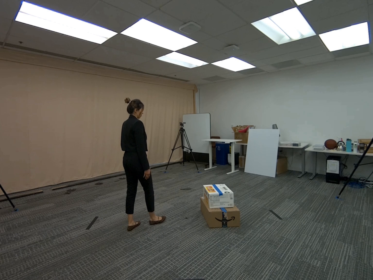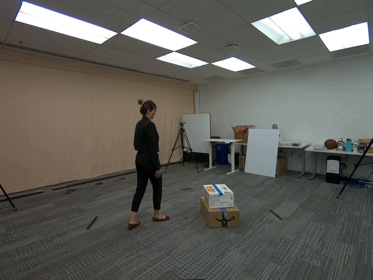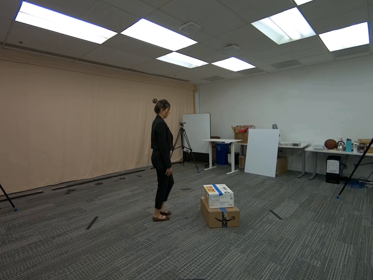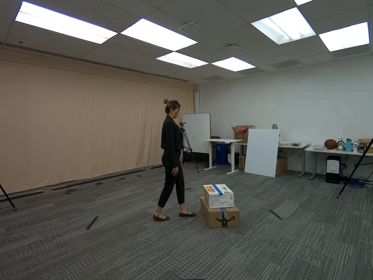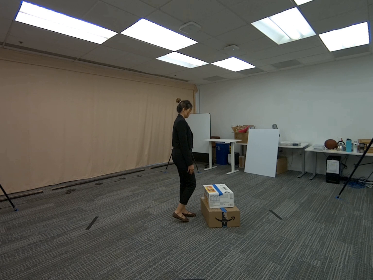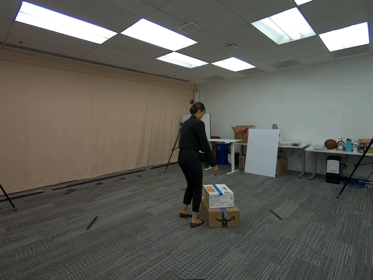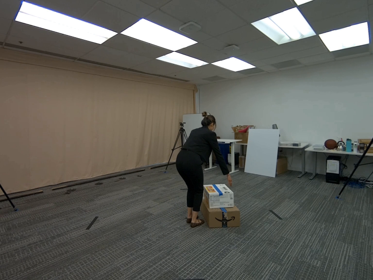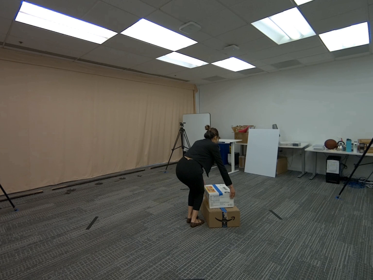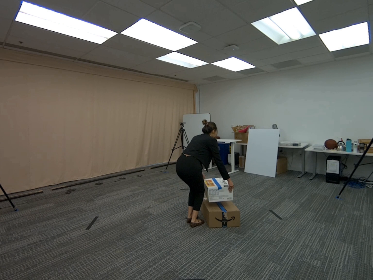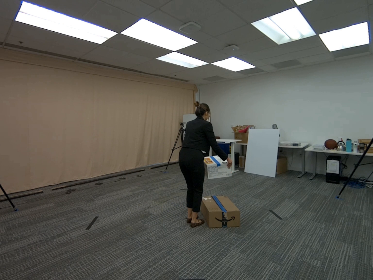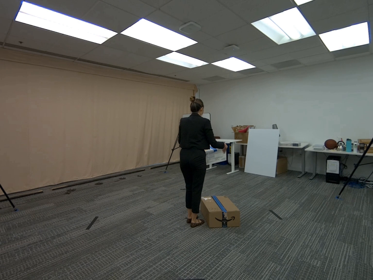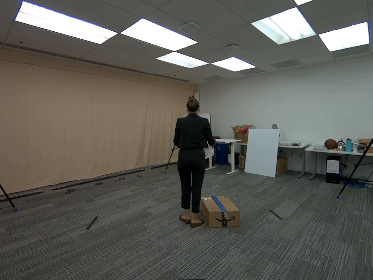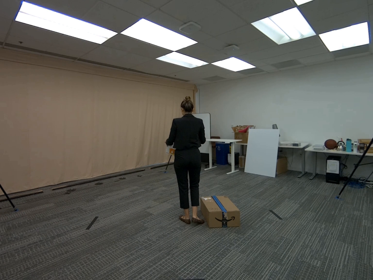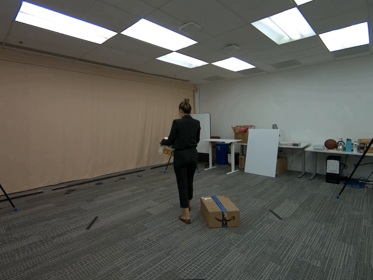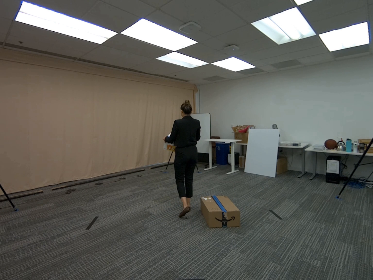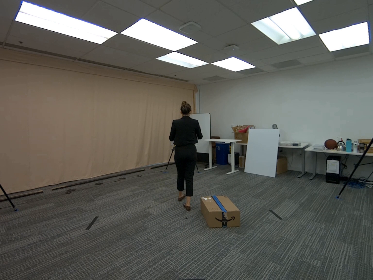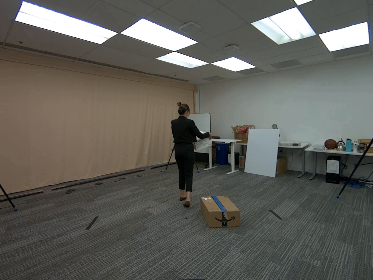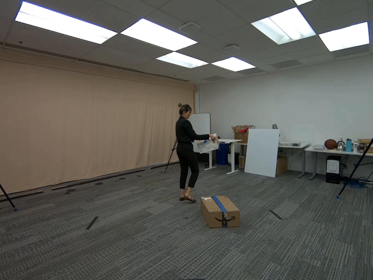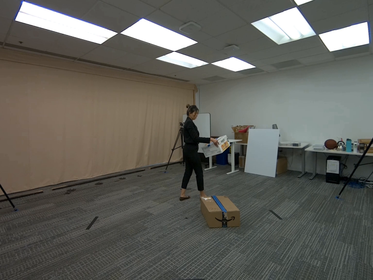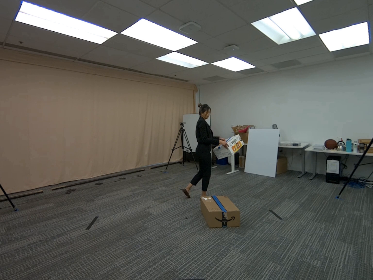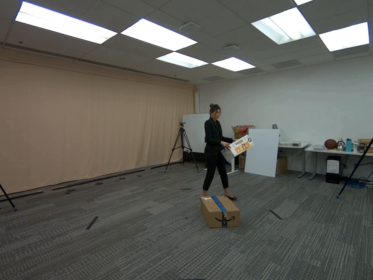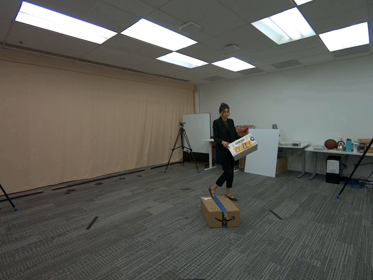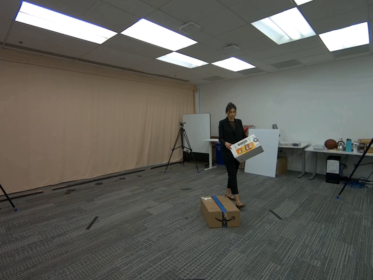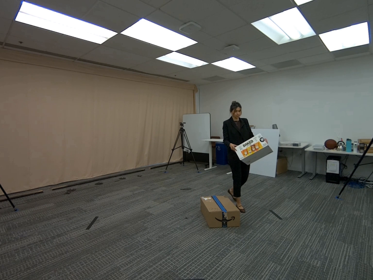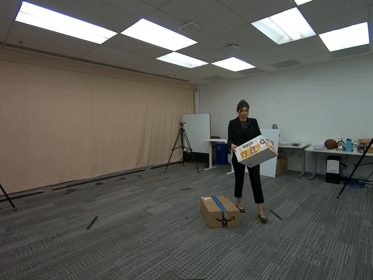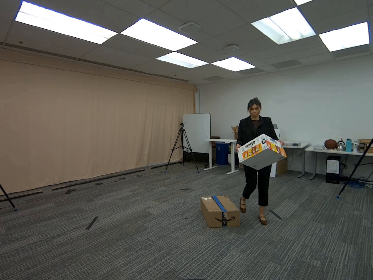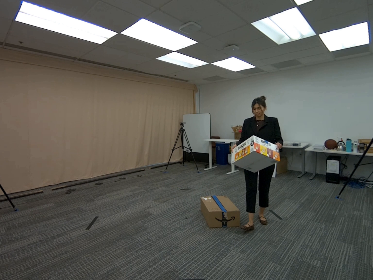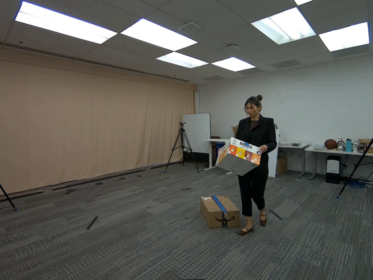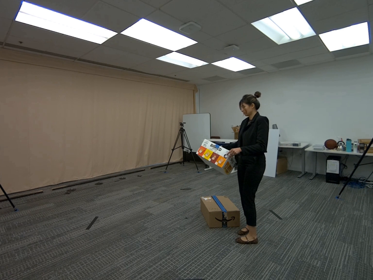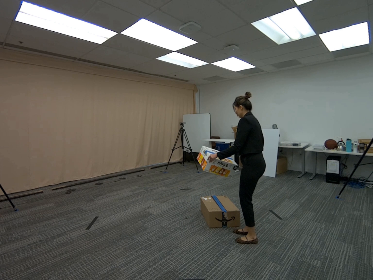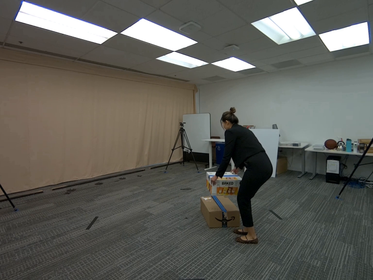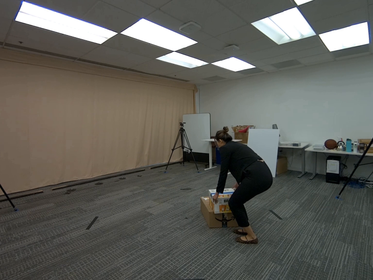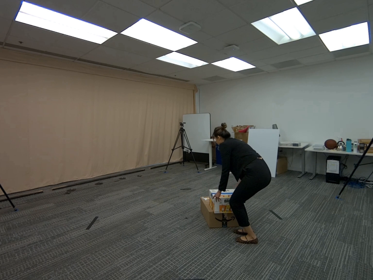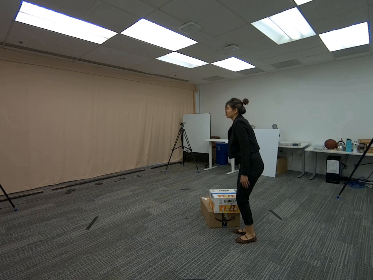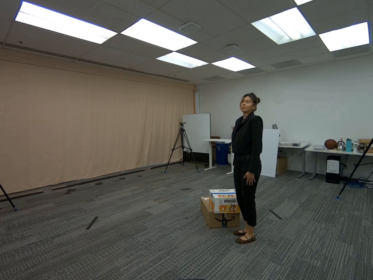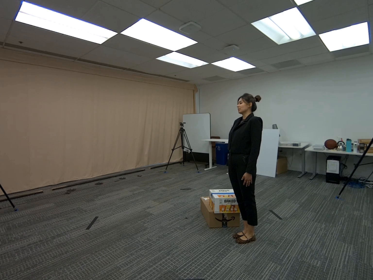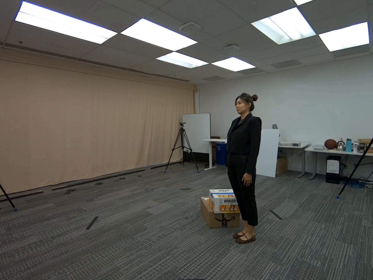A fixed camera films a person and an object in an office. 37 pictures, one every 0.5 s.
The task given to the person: Pick up the snack box on top of the big brown cardboard box, hold the snack box and then place the snack box back on the big cardboard box.
